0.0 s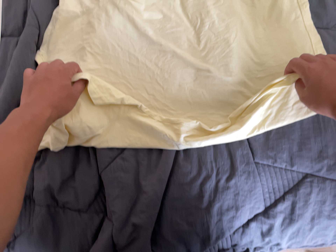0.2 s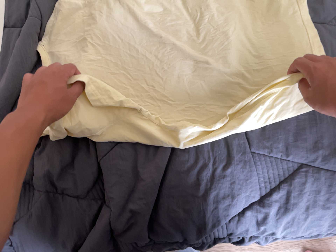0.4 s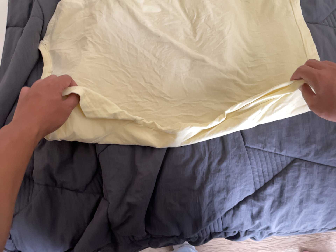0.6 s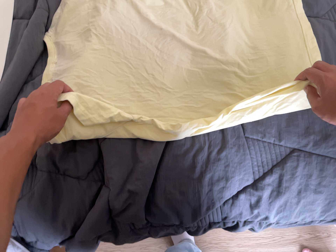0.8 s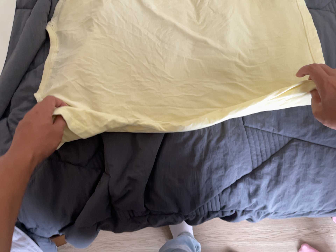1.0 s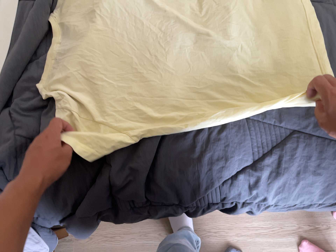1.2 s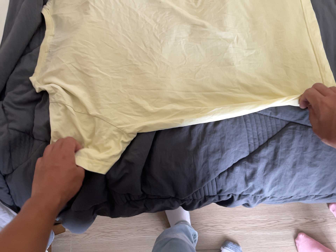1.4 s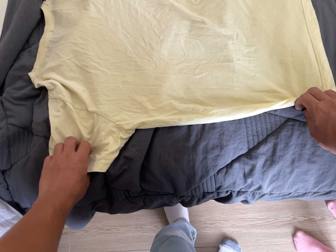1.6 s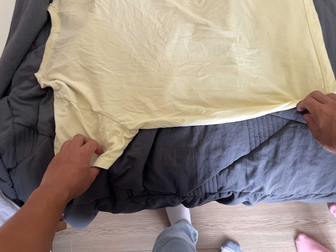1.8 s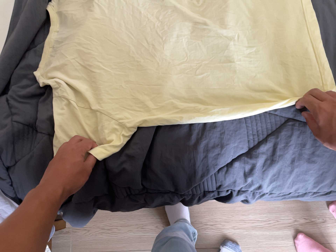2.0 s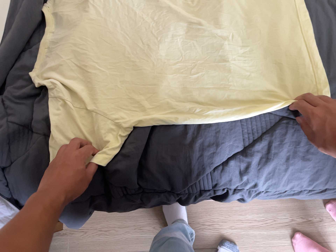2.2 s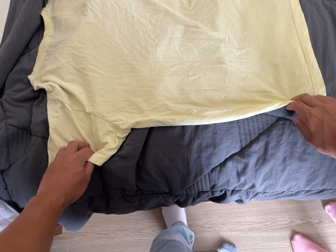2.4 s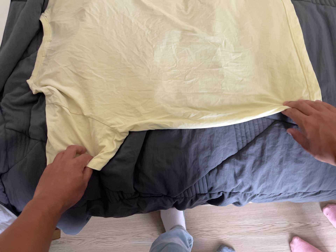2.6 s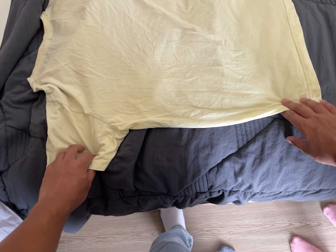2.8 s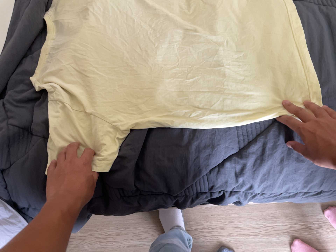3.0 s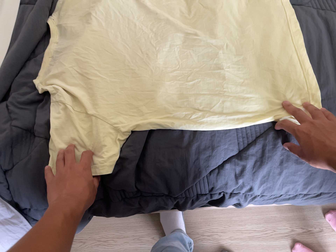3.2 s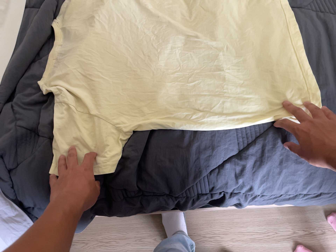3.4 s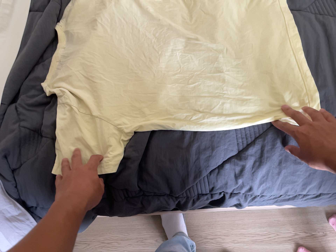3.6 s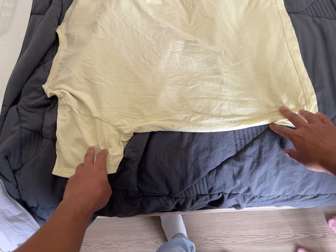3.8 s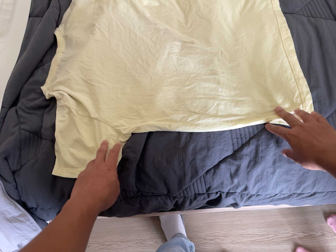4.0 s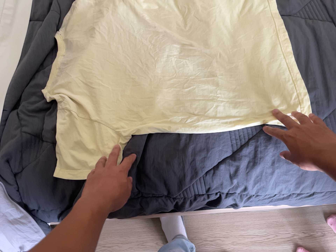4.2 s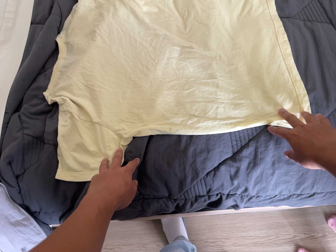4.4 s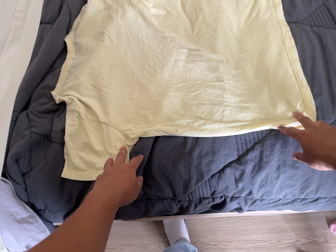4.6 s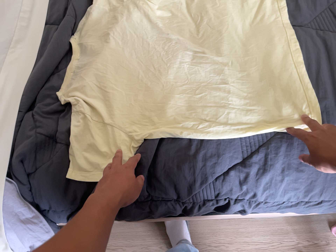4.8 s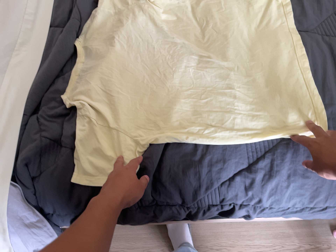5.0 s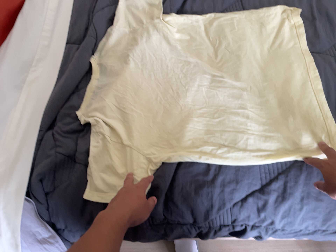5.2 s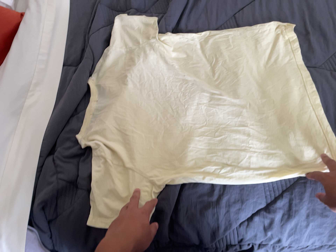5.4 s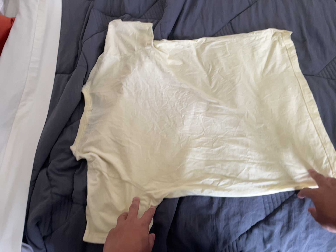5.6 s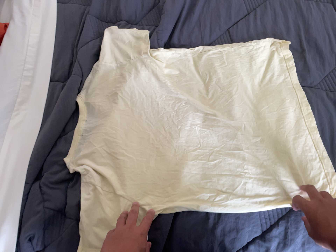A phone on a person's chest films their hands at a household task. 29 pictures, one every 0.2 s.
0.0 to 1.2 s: The camera travels toward the bottom of its view, about 14 cm, so close, fixed things drift upward.
1.2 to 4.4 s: The camera travels backward and toward the bottom of its view, about 10 cm, so what stands in front gets smaller.
4.4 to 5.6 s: The camera travels toward the top of its view and to its left, about 16 cm, so close, fixed things drift downward.
The film runs backward here.
